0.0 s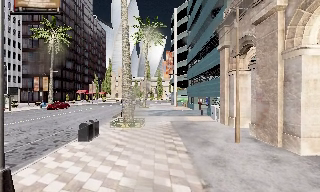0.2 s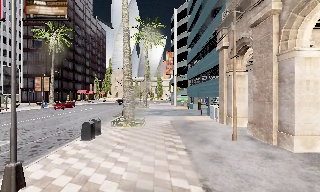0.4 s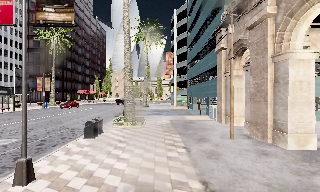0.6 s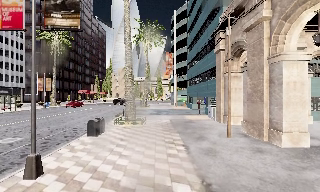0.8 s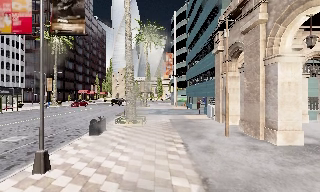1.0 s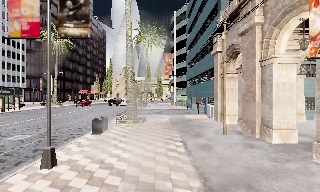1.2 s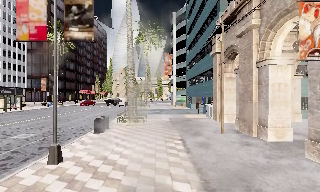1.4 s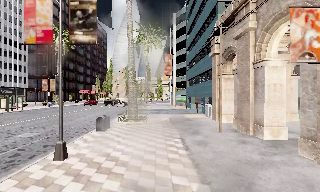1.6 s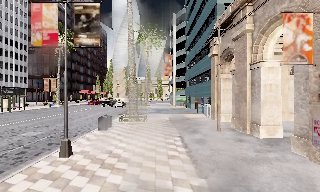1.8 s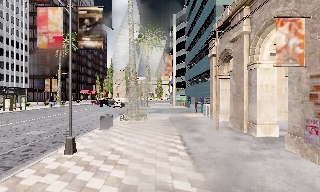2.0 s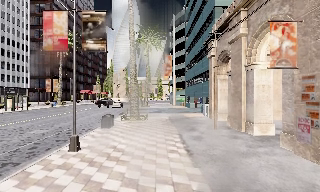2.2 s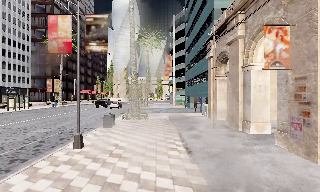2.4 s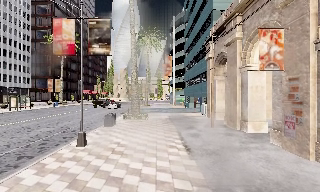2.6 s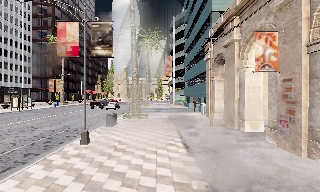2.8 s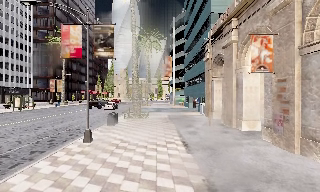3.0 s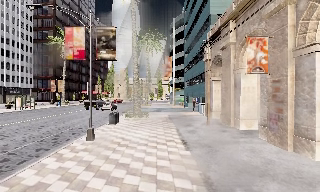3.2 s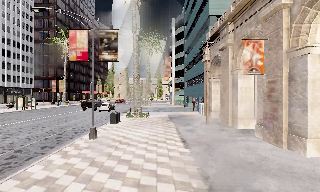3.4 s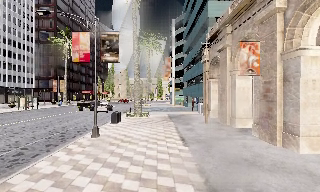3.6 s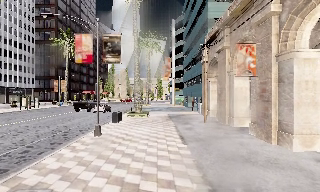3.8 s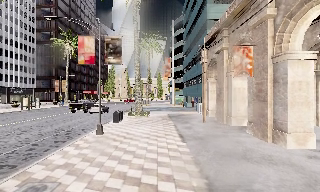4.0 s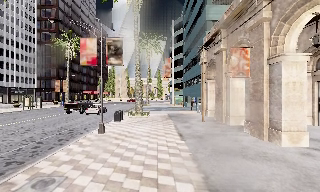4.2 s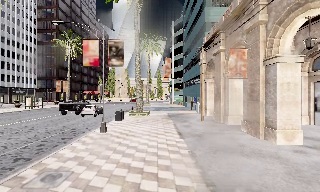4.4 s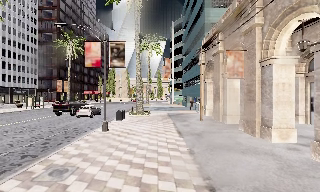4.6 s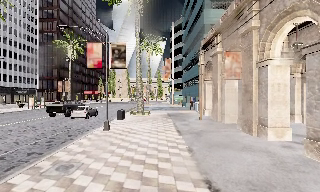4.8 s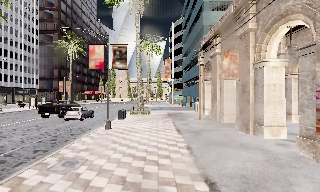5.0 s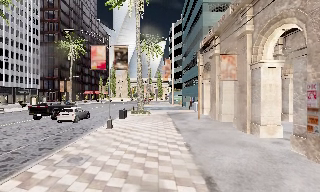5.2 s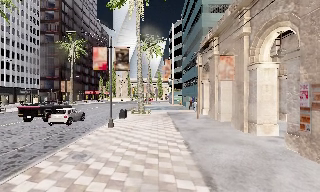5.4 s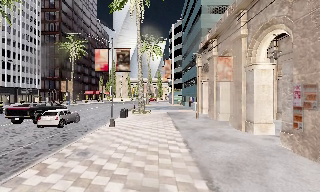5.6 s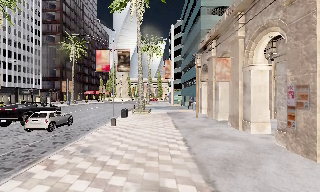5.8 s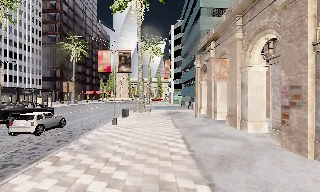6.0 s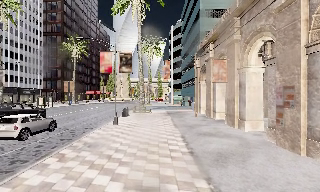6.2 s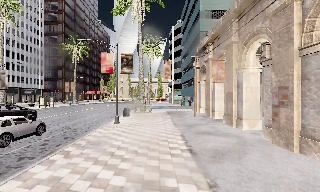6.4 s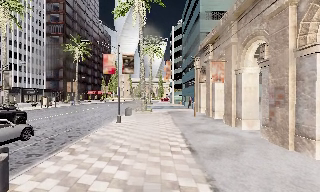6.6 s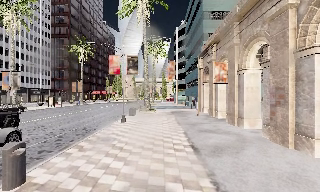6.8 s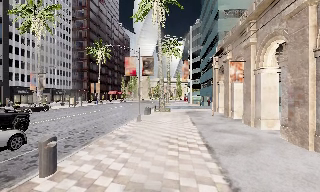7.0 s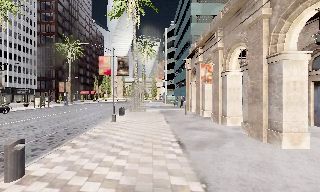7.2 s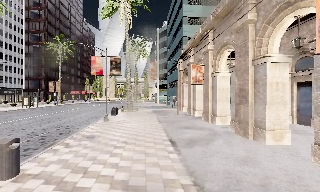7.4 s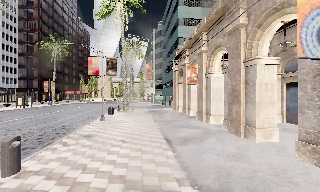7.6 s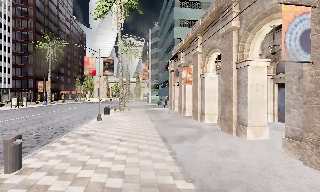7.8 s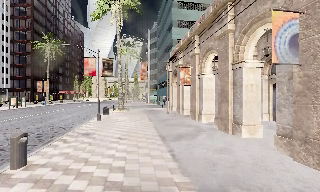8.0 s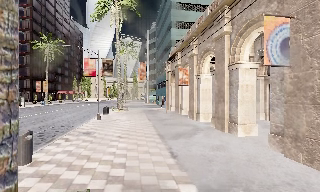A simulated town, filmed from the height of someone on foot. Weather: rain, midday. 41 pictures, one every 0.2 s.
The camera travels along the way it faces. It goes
backward.
0.0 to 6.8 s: The camera travels backward, about 12 m, so what stands in front gets smaller.
6.8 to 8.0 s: The scene slides to the left, as the camera pans about 15 degrees to its right. It travels backward, about 2 m, so what stands in front gets smaller.
The film runs backward here.
